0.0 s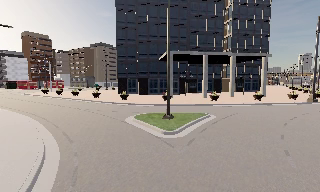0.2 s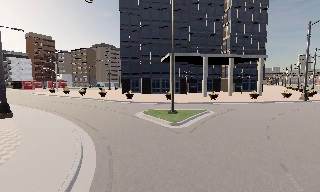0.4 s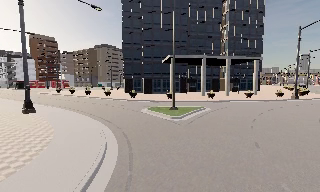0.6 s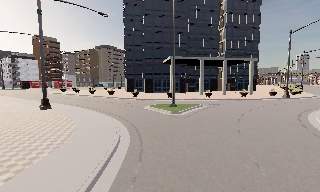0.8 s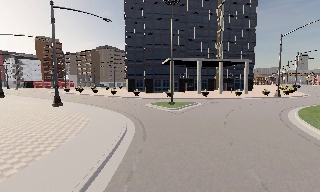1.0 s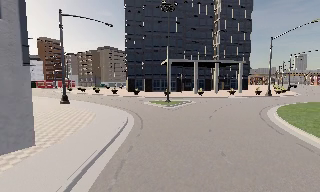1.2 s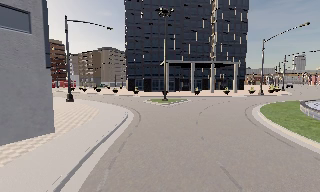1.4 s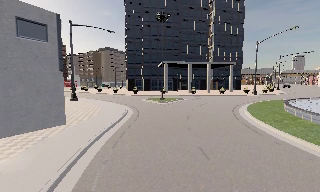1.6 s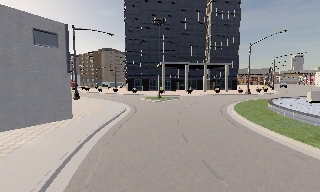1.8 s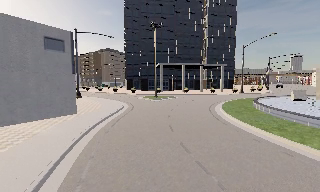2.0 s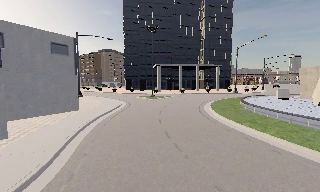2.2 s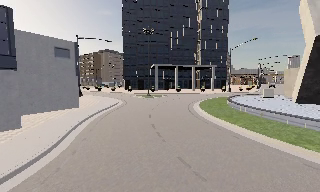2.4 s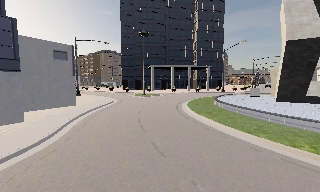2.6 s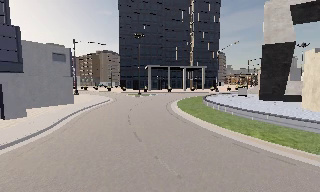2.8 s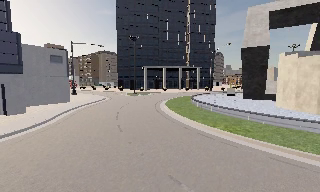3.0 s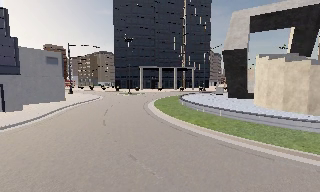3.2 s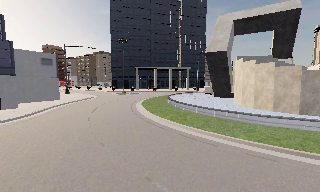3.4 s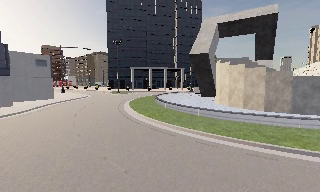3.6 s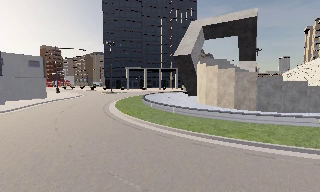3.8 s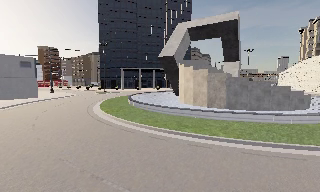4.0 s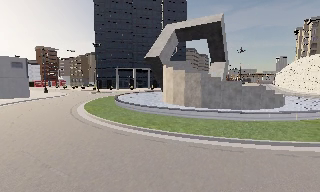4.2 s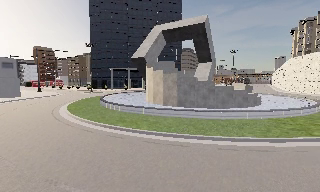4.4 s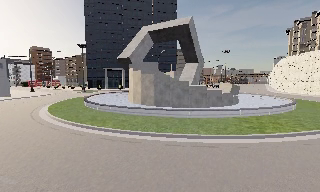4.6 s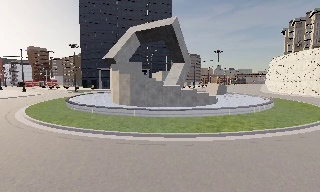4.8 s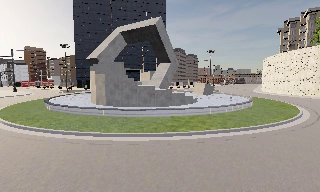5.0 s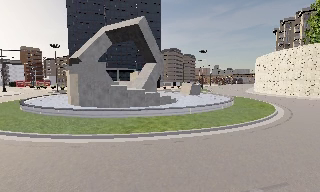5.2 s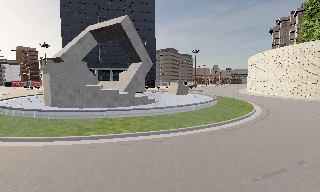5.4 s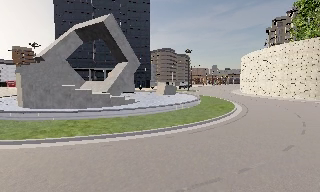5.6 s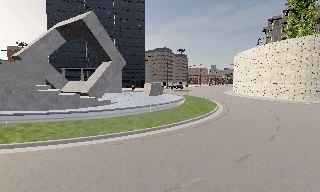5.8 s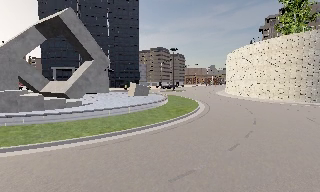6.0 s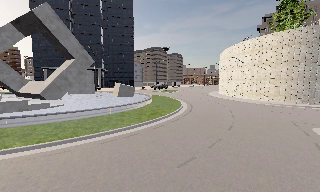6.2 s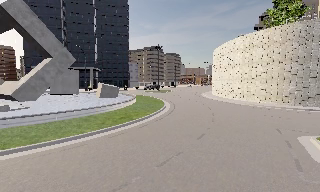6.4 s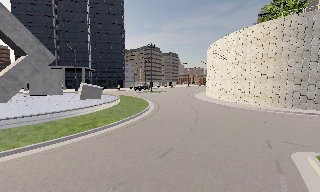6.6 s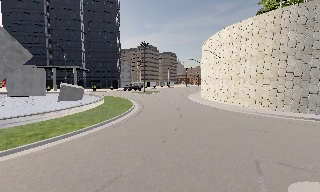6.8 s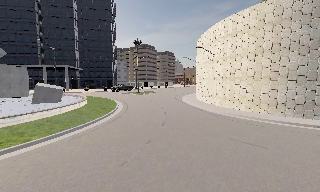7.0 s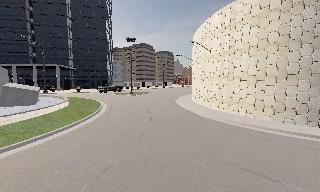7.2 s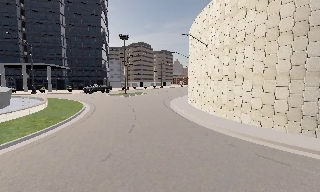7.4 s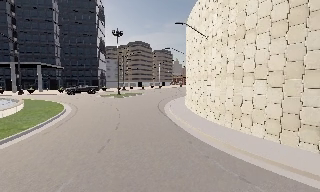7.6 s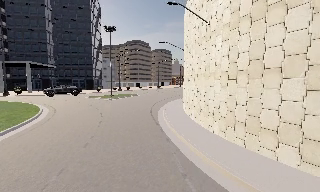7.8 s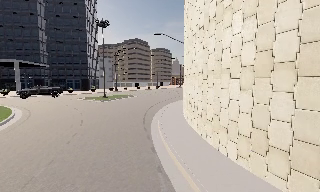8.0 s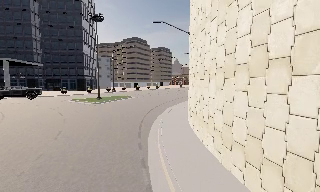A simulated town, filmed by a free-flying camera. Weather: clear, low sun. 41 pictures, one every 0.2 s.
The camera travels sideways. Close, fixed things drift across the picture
to the left.
0.0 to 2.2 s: The camera travels backward, about 19 m, so what stands in front gets smaller.
2.2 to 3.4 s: The camera travels backward and to its right, about 11 m, so what stands in front gets smaller.
3.4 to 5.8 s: The camera travels to its right, about 25 m, so close, fixed things drift to the left.
5.8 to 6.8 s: The camera travels to its right and forward, about 12 m, so close, fixed things drift to the left.
6.8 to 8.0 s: The camera travels forward, about 15 m, so what stands in front looms larger.
The film runs forward here.
